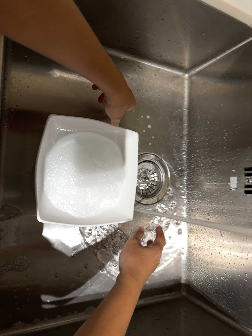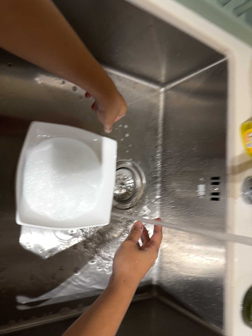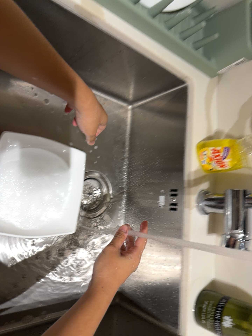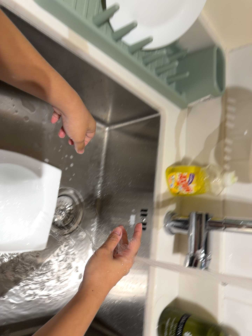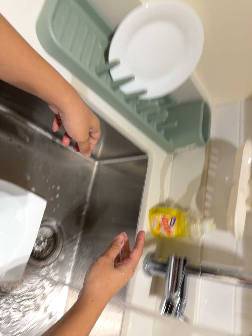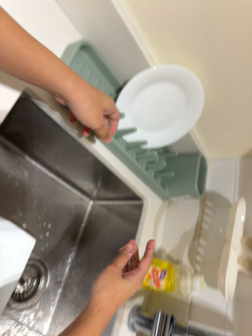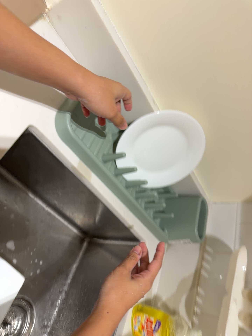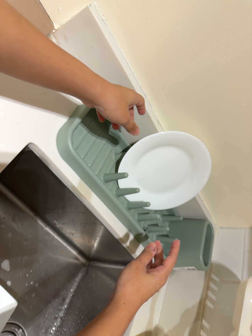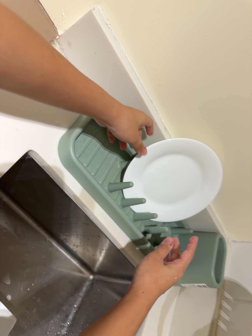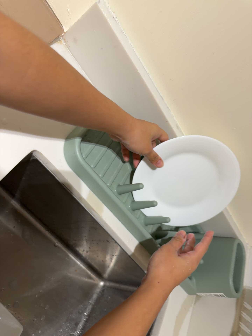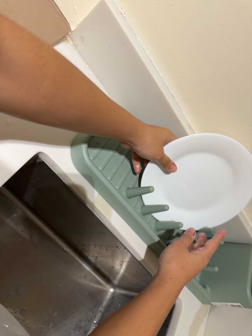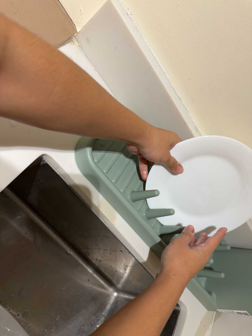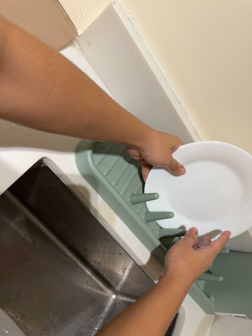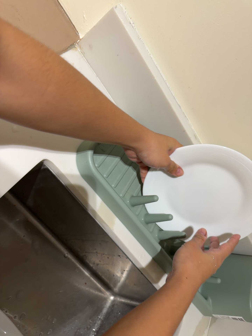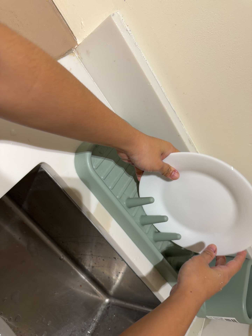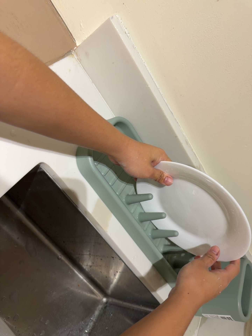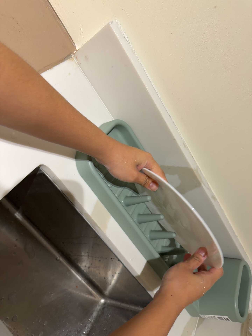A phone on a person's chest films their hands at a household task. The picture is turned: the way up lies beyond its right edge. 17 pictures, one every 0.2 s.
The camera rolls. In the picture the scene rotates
clockwise.
The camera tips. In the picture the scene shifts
downward.
0.0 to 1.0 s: The camera swings to its right by about 25 degrees, and the scene slides to the left. It travels backward and toward the top of its view, about 14 cm, so what stands in front gets smaller. Its aim tips toward the top of its view by about 20 degrees, and the scene shifts downward. It rolls about its line of sight by about 20 degrees, and the scene rotates clockwise.
1.0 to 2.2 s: The camera swings to its left by about 10 degrees, and the scene slides to the right. It travels forward, about 10 cm, so what stands in front looms larger. Its aim tips toward the top of its view by about 15 degrees, and the scene shifts downward.
2.2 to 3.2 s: The camera shifts only a little, or ends up much as it began.
The film runs backward here.
